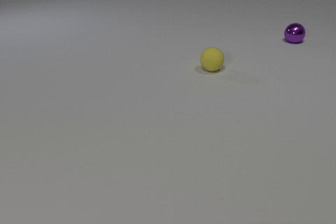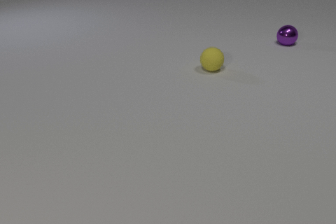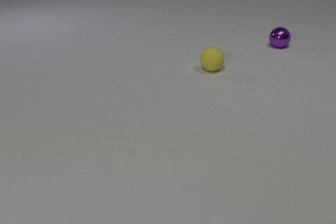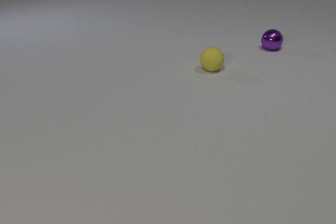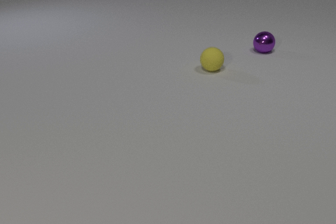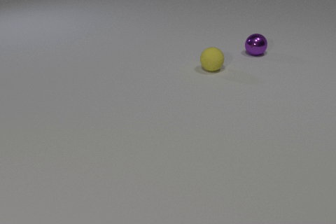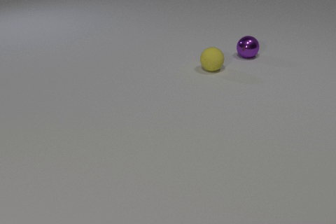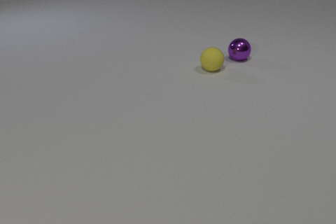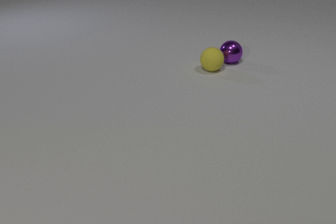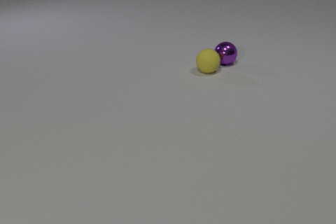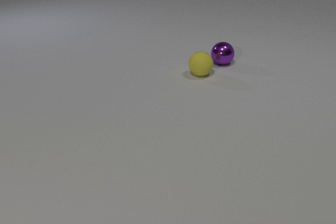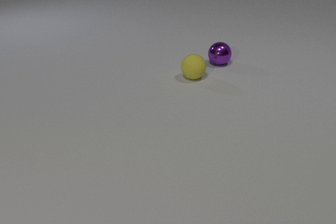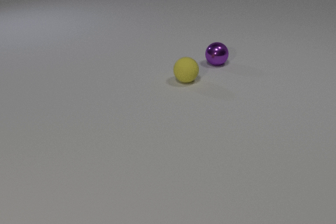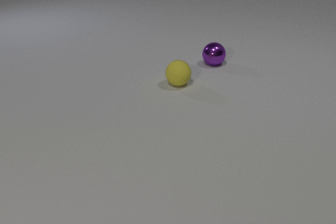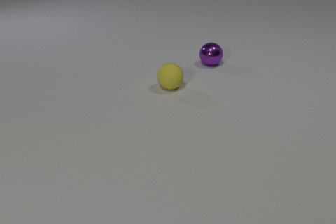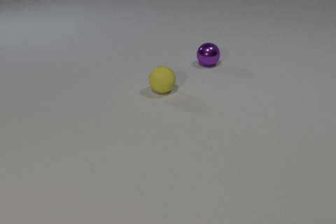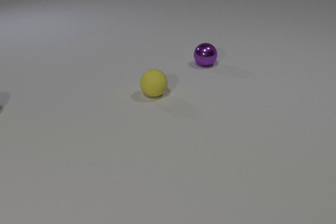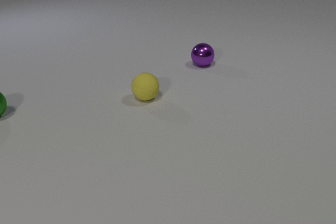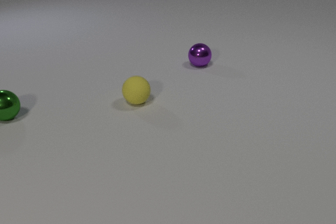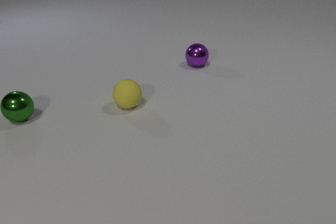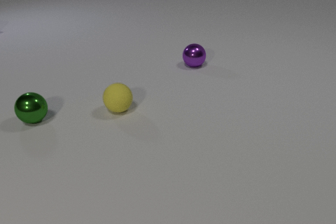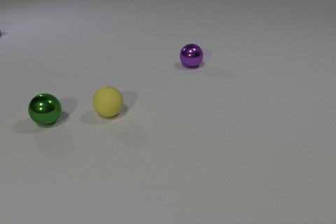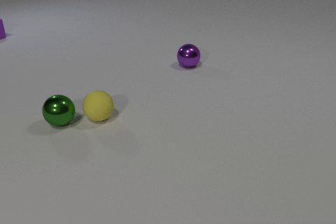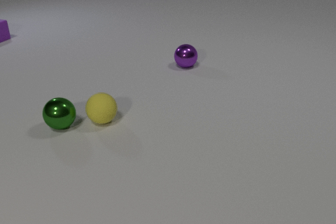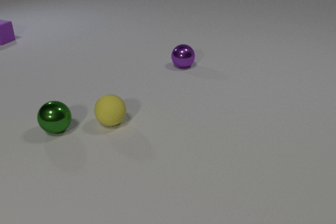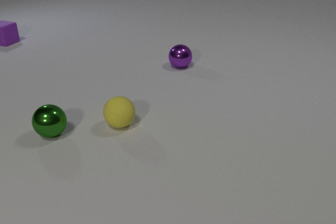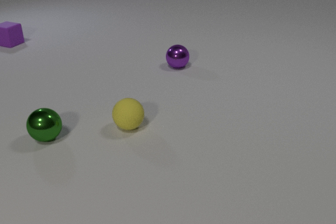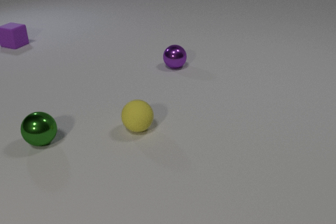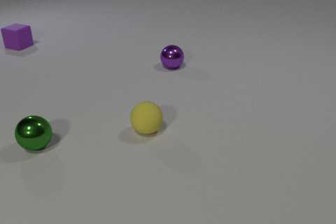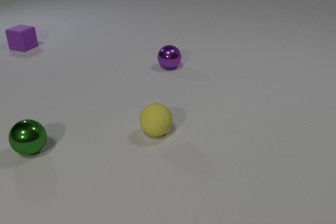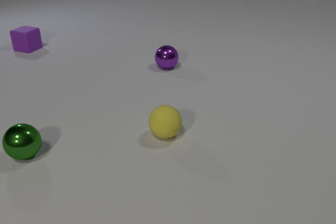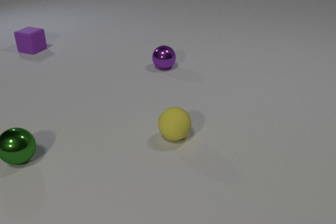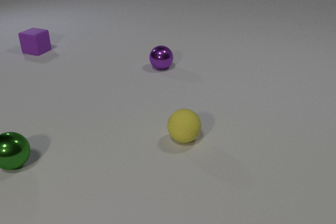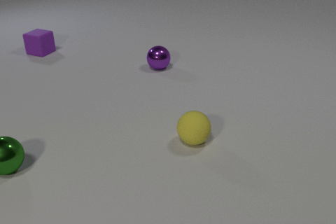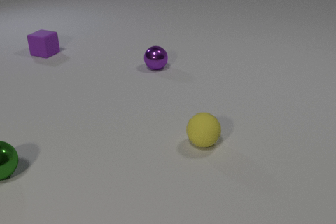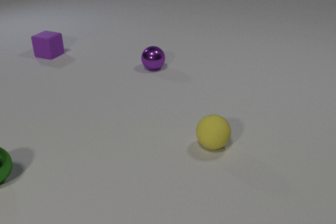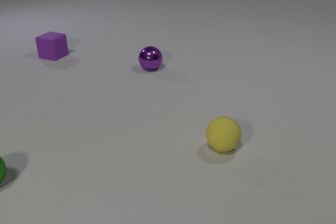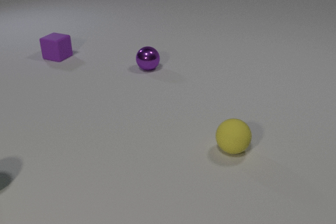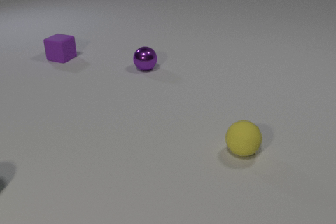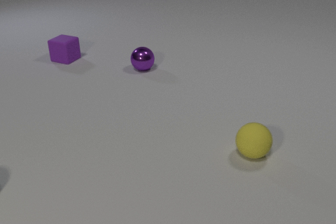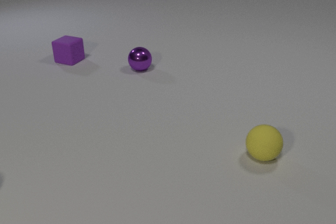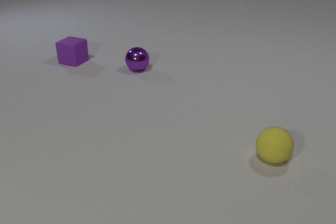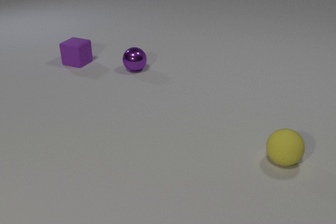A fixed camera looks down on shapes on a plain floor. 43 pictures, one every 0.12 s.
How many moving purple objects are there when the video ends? 2.
How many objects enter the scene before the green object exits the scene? 2.
What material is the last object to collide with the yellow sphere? metal.
0.00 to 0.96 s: The purple metal sphere rolls toward the camera and to the left.
0.96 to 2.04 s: The purple metal sphere rolls to the left and toward the camera. The yellow rubber sphere rolls toward the camera and to the left. The green metal sphere comes in at the left edge. The purple metal sphere and the yellow rubber sphere collide.
2.04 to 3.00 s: The purple metal sphere rolls to the left. The yellow rubber sphere rolls toward the camera and to the left. The purple rubber cube comes in at the left edge, slides toward the camera and to the right. The green metal sphere rolls toward the camera and to the right. The yellow rubber sphere and the green metal sphere collide.
3.00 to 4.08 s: The purple metal sphere rolls to the left. The yellow rubber sphere rolls to the right and toward the camera. The purple rubber cube slides toward the camera and to the right. The green metal sphere rolls toward the camera and to the left.
4.08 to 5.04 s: The purple metal sphere rolls to the left. The yellow rubber sphere rolls to the right. The purple rubber cube slides toward the camera and to the right. The green metal sphere rolls to the left and toward the camera, leaves at the left edge.
